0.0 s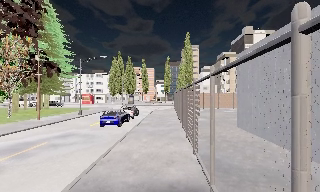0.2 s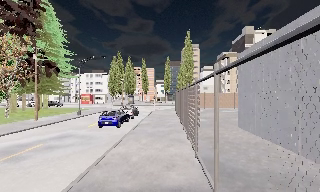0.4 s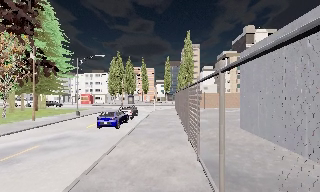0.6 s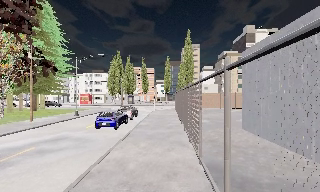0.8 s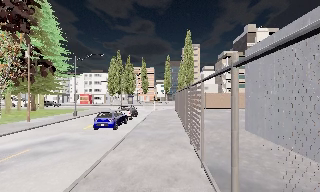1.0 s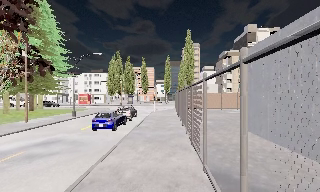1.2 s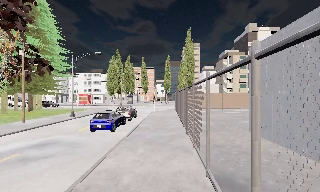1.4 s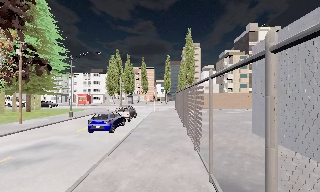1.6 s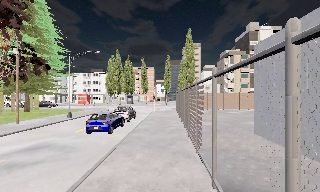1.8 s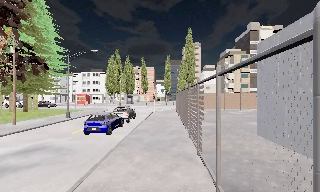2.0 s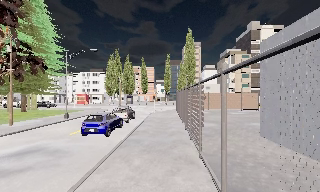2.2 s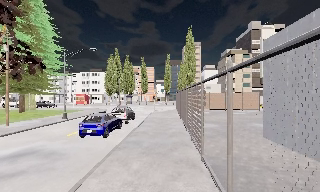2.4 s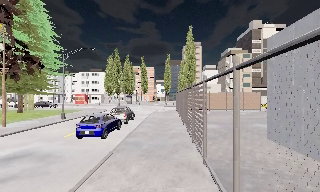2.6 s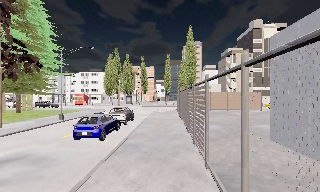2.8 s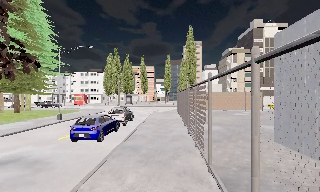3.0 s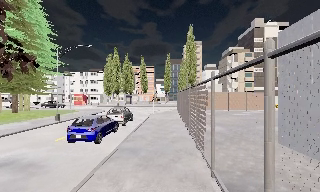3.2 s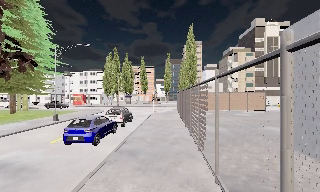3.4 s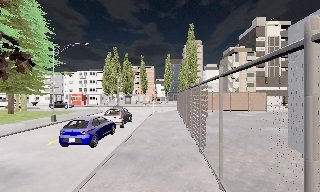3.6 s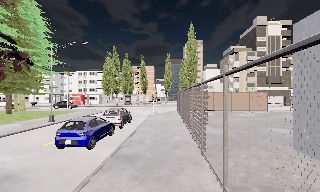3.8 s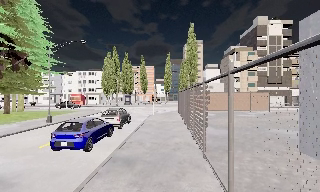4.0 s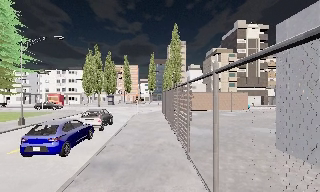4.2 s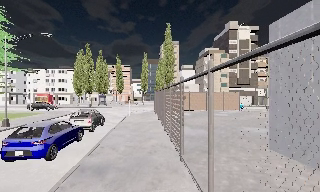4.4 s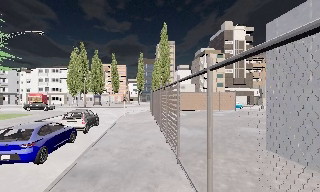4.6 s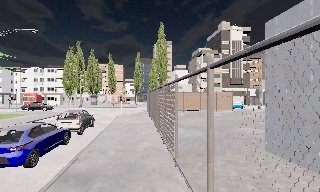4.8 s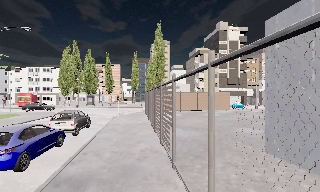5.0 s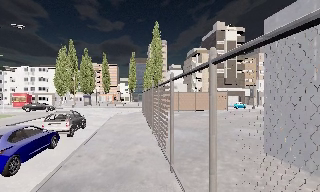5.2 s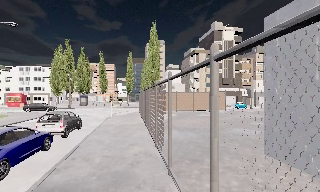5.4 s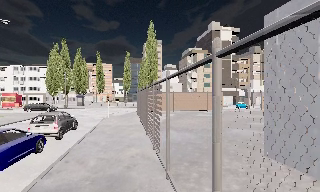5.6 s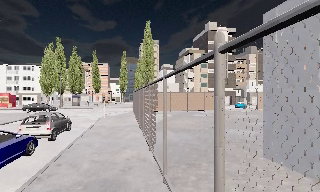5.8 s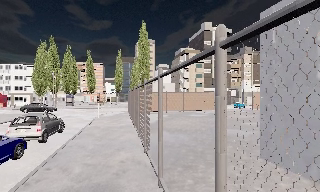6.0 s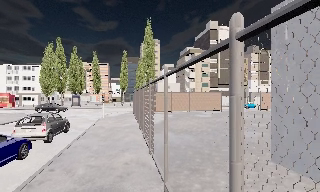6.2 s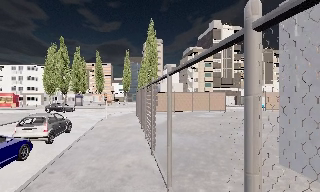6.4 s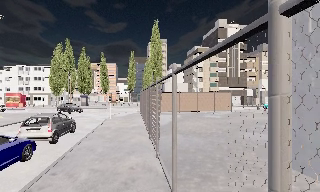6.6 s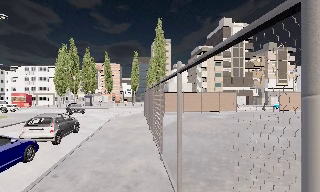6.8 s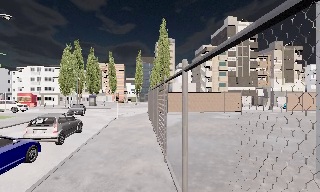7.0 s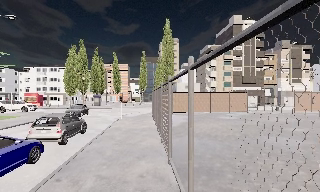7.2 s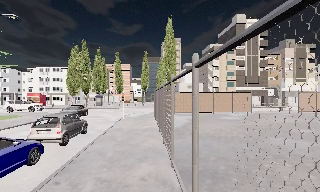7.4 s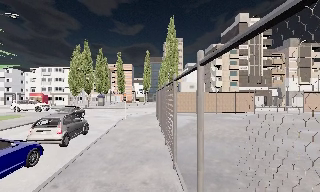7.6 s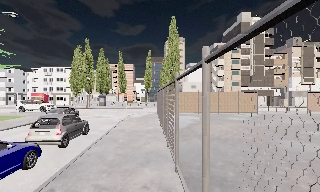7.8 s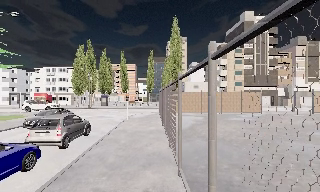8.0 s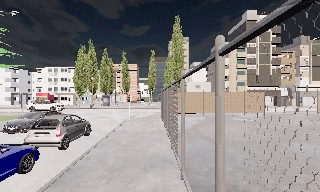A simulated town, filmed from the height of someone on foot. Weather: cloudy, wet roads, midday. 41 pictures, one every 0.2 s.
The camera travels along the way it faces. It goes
forward.
0.0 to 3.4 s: The camera travels forward, about 5 m, so what stands in front looms larger.
3.4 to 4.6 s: The scene slides to the left, as the camera pans about 10 degrees to its right. It travels forward, about 1.5 m, so what stands in front looms larger.
4.6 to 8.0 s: The camera travels forward, about 3.5 m, so what stands in front looms larger.
The film runs forward here.
